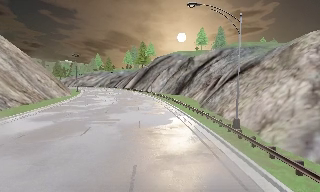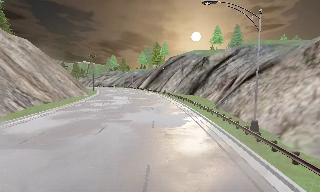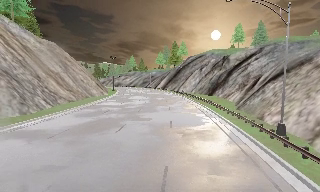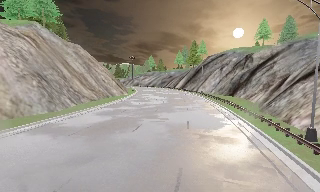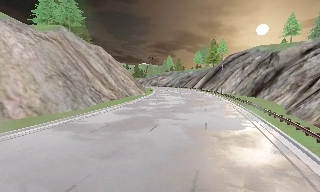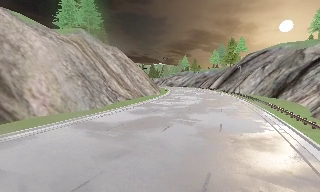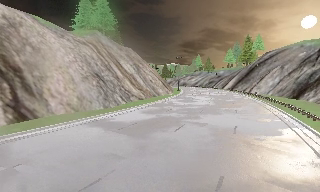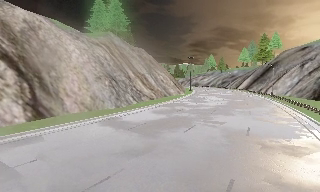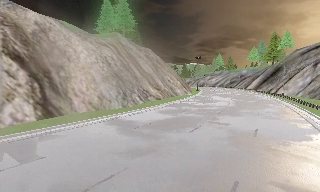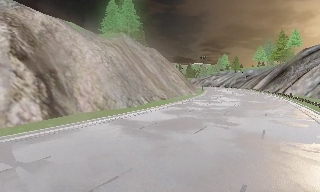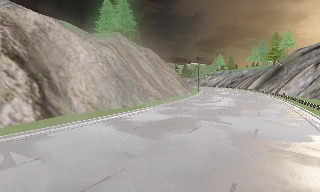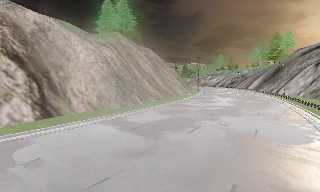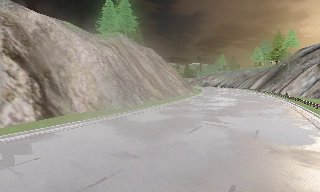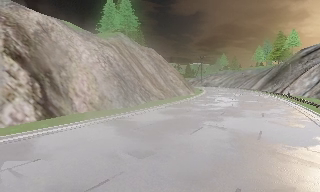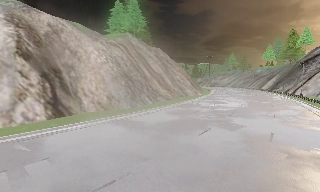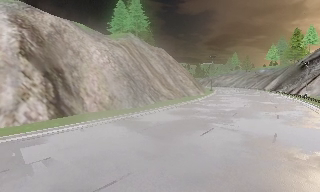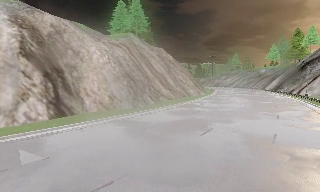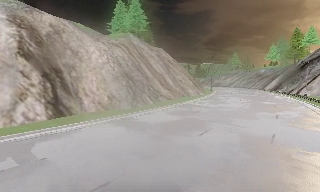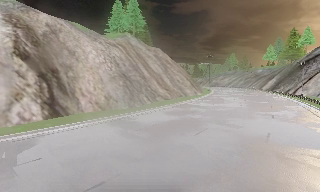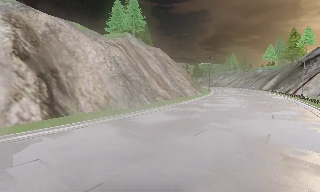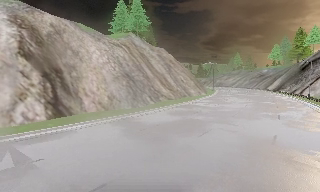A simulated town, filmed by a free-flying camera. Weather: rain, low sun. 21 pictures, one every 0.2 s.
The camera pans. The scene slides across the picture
to the right.
The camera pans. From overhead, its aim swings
counterclockwise.
0.0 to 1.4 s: The camera pans to its left, which is counterclockwise from overhead, by about 40 degrees.
1.4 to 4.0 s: The camera travels to its right and forward, about 1 m.
The film runs forward here.
